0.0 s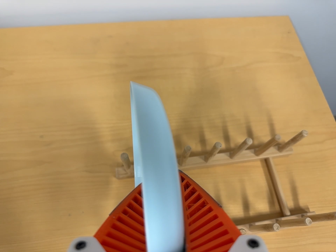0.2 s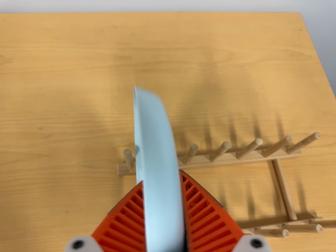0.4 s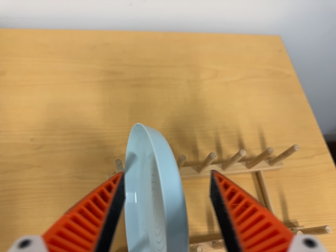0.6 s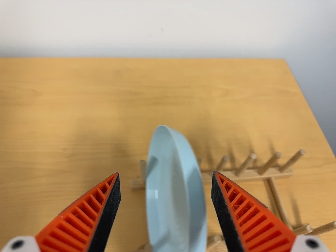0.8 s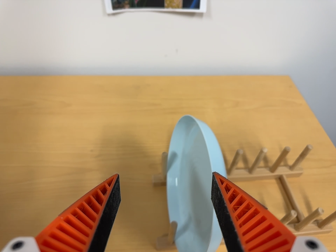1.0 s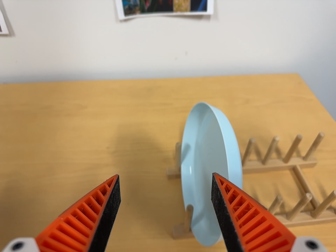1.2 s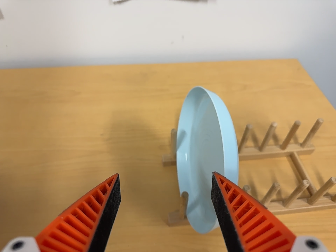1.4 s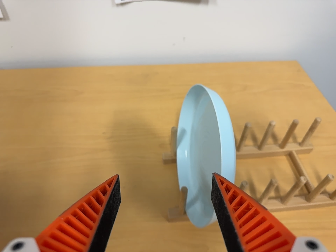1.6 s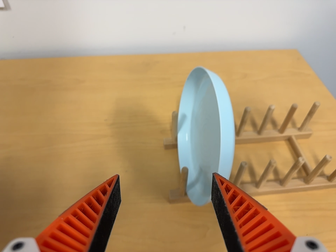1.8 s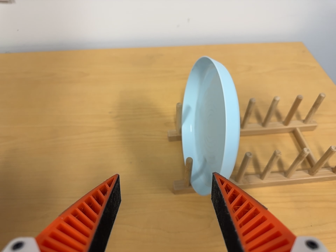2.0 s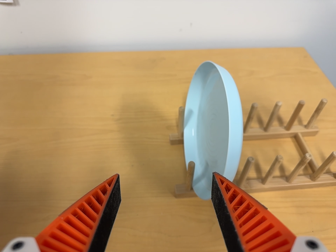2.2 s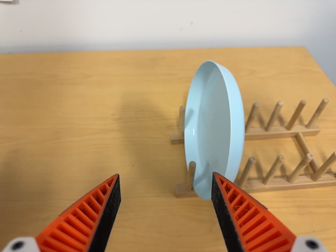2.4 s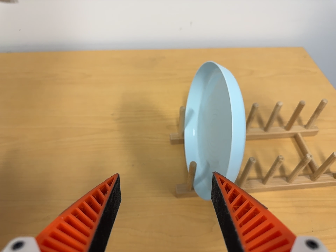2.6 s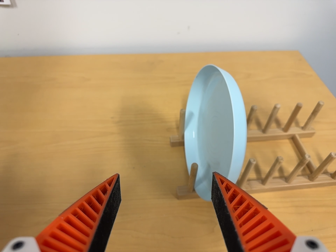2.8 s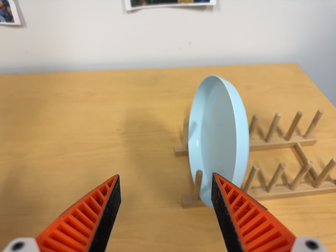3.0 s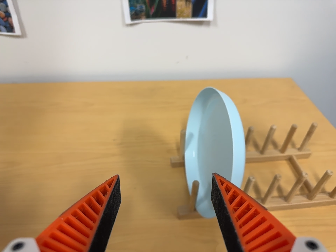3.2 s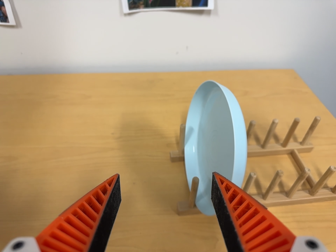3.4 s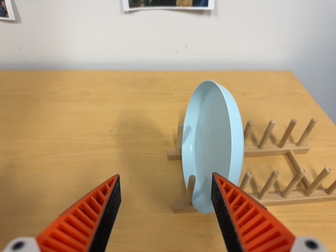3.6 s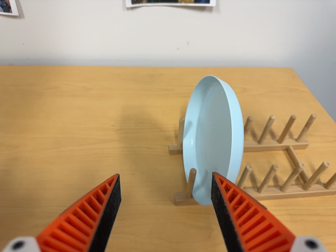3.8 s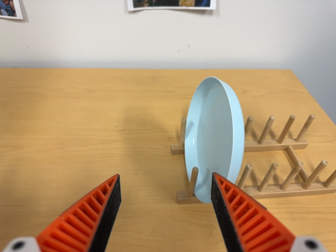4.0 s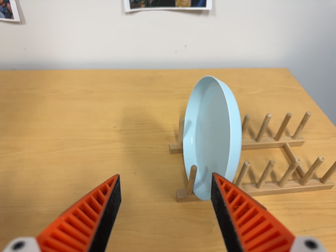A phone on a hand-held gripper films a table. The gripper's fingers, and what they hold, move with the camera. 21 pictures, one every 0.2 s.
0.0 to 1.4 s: The camera travels toward the bottom of its view and backward, about 18 cm. Its aim tips toward the top of its view by about 20 degrees.
1.4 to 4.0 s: The camera shifts only a little, or ends up much as it began.
The film runs forward here.
